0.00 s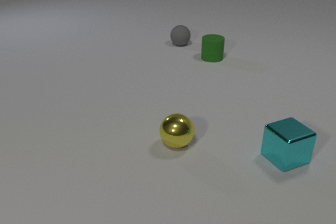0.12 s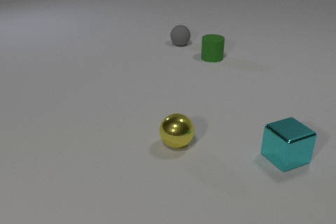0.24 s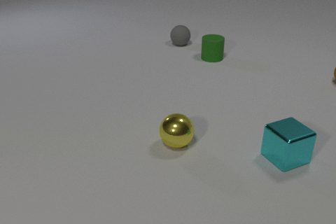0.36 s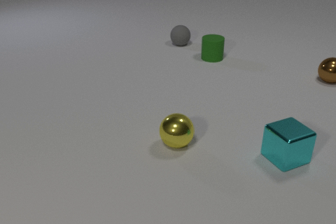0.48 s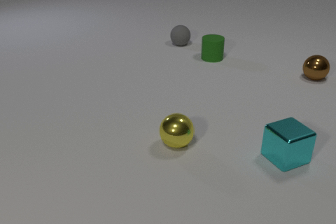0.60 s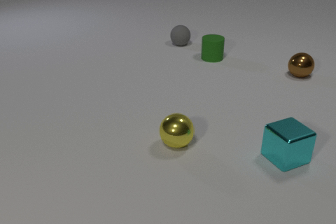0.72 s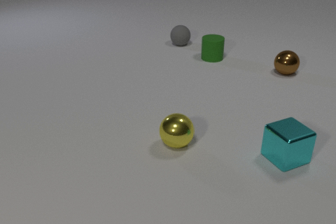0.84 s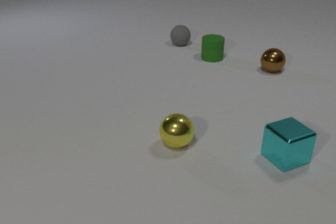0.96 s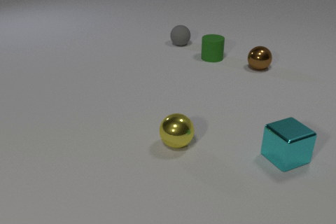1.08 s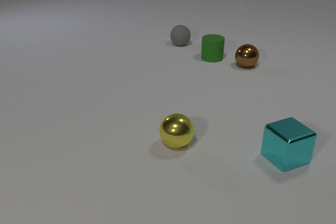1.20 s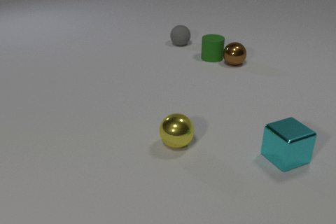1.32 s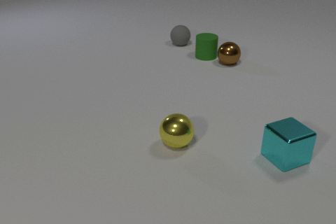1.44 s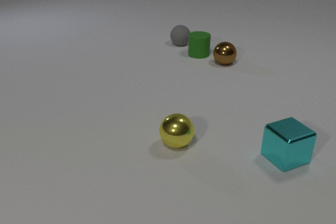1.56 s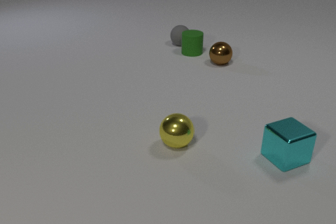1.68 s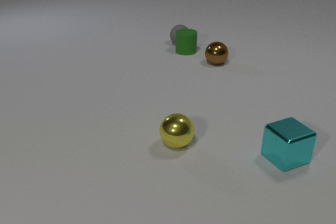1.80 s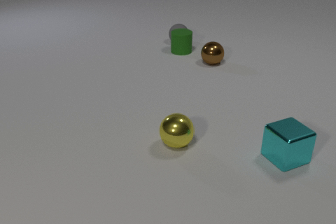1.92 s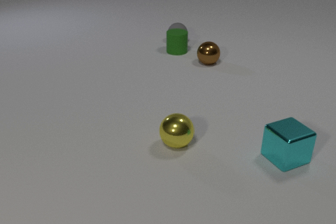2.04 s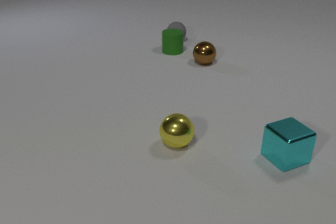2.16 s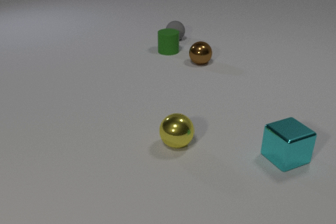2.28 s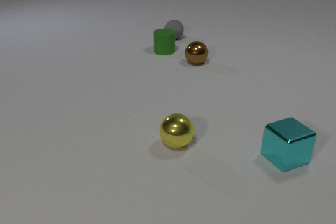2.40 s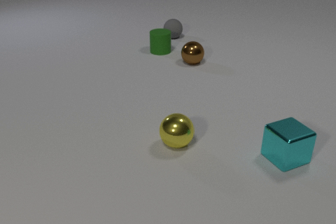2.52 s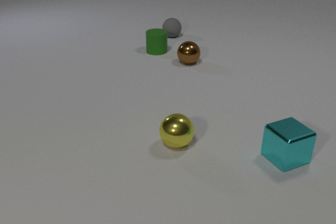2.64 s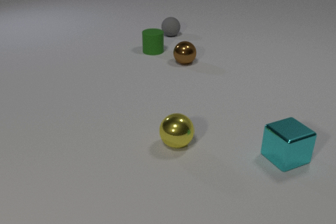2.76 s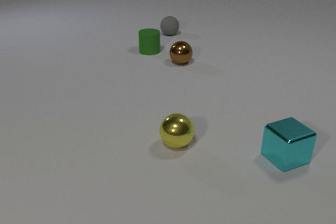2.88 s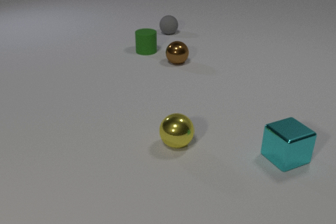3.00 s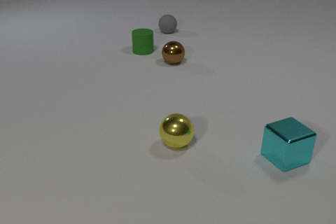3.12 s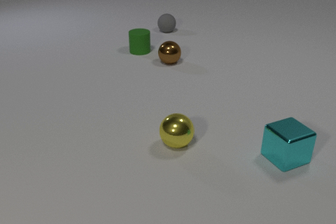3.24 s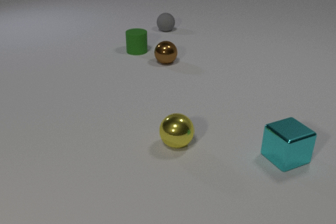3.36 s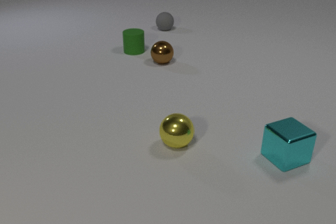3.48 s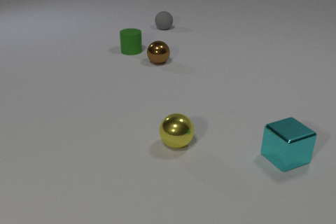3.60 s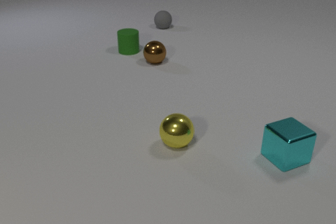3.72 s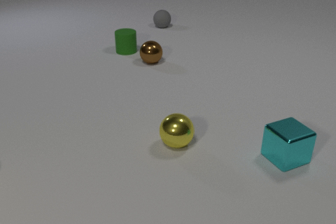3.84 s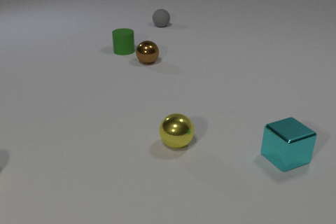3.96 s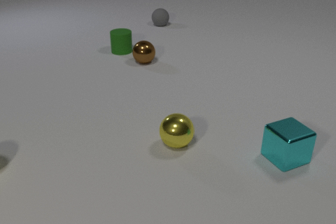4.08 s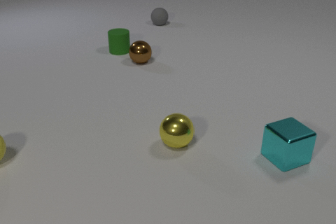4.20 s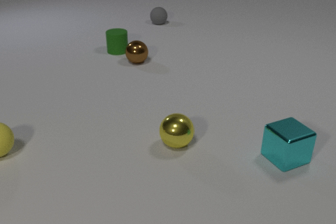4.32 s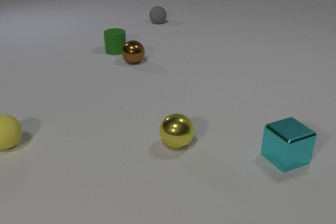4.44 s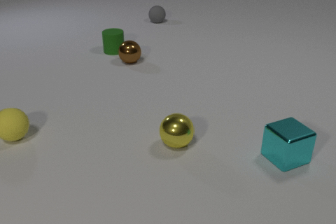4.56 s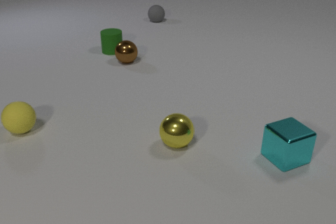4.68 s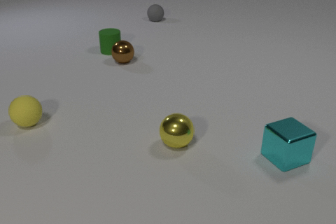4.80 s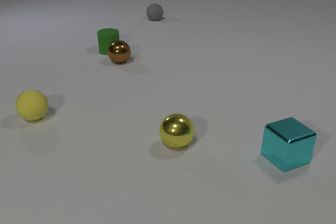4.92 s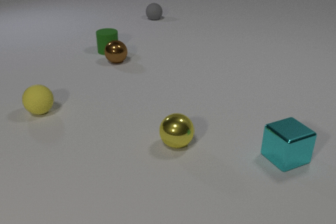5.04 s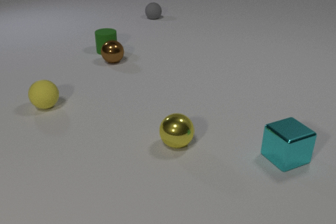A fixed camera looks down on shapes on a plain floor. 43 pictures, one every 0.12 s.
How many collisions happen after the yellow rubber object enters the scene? 0.
What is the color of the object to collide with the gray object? green.
How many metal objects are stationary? 2.
0.00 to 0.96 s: The brown metal sphere comes in at the right edge, rolls to the left.
0.96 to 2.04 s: The brown metal sphere rolls to the left. The green rubber cylinder slides to the left and away from the camera. The gray rubber sphere rolls away from the camera. The brown metal sphere and the green rubber cylinder collide. The green rubber cylinder and the gray rubber sphere collide.
2.04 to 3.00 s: The brown metal sphere rolls to the left. The green rubber cylinder slides to the left. The gray rubber sphere rolls away from the camera.
3.00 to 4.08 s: The brown metal sphere rolls to the left. The green rubber cylinder slides to the left. The gray rubber sphere rolls away from the camera. The yellow rubber sphere comes in at the left edge, rolls away from the camera.
4.08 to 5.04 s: The brown metal sphere rolls to the left. The green rubber cylinder slides to the left. The gray rubber sphere rolls away from the camera. The yellow rubber sphere rolls away from the camera and to the right.
